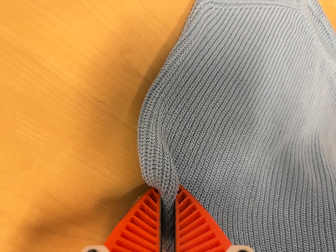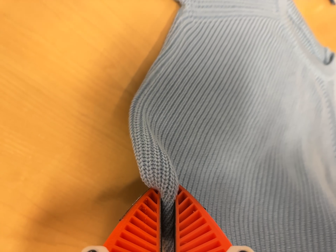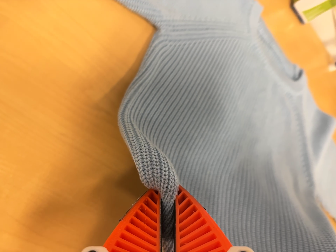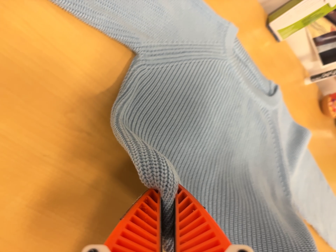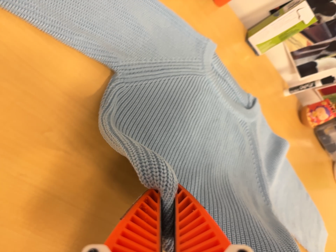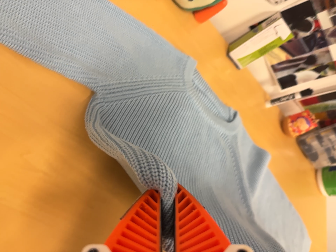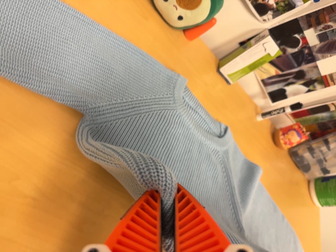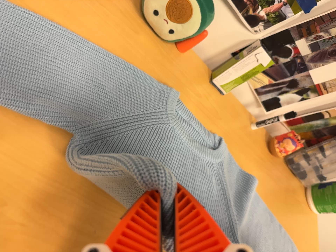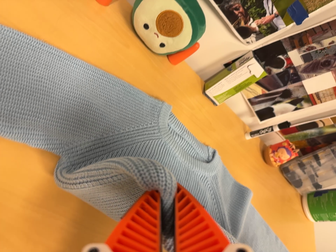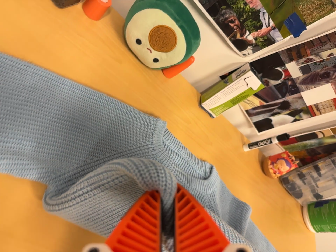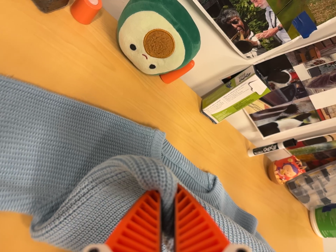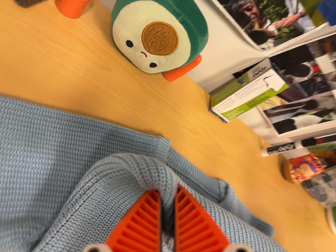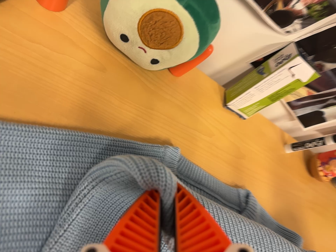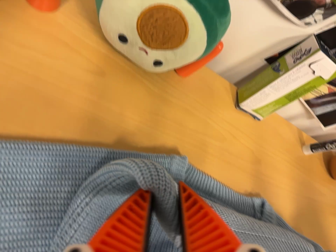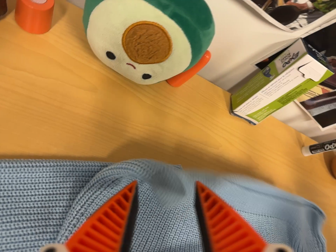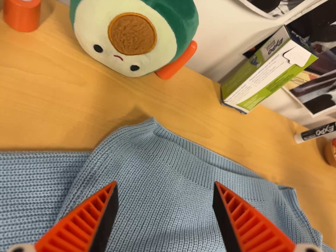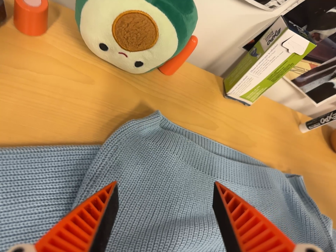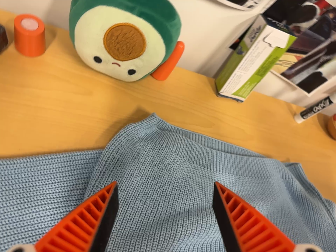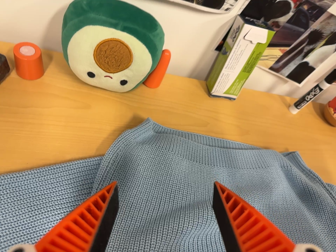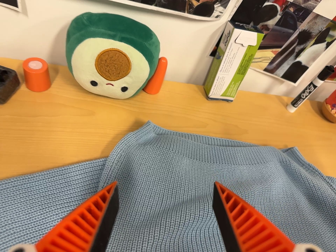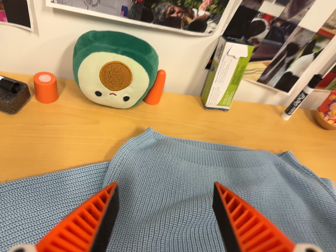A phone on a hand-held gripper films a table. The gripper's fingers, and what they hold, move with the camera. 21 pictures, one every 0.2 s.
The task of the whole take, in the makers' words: fold up.
0.0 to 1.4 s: The camera swings to its right by about 10 degrees, and the scene slides to the left. It travels toward the top of its view, to its right and backward, about 14 cm, so close, fixed things drift downward. Its aim tips toward the top of its view by about 10 degrees, and the scene shifts downward.
1.4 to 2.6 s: The camera travels forward and toward the top of its view, about 24 cm, so what stands in front looms larger. Its aim tips toward the bottom of its view by about 10 degrees. It rolls about its line of sight by about 10 degrees, and the scene rotates counterclockwise.
2.6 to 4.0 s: The camera travels backward, toward the bottom of its view and to its right, about 16 cm, so what stands in front gets smaller. Its aim tips toward the top of its view by about 15 degrees. It rolls about its line of sight by about 25 degrees, and the scene rotates counterclockwise.
The film runs forward here.
